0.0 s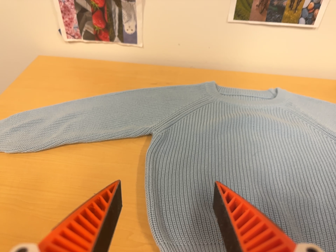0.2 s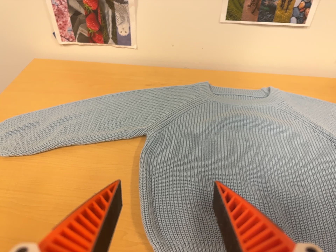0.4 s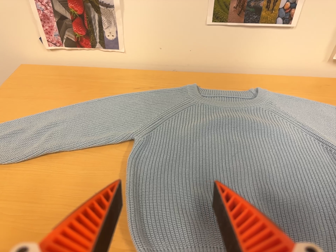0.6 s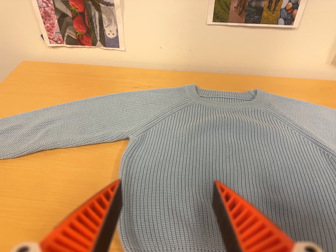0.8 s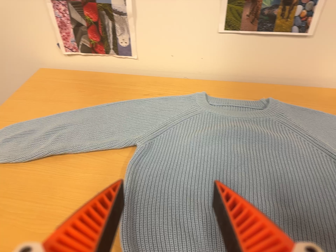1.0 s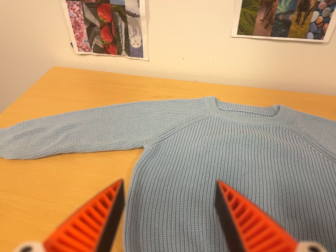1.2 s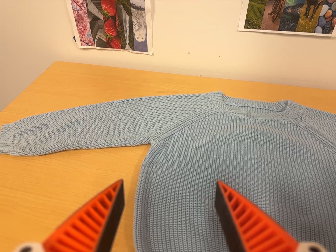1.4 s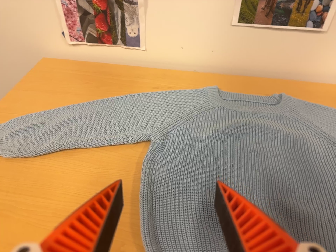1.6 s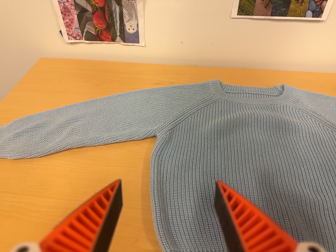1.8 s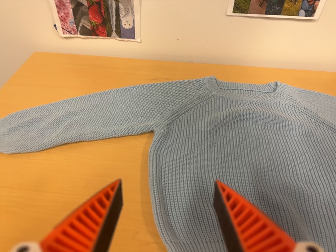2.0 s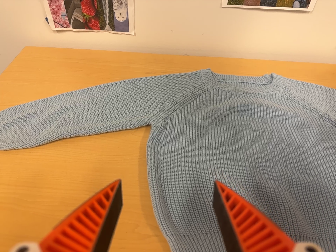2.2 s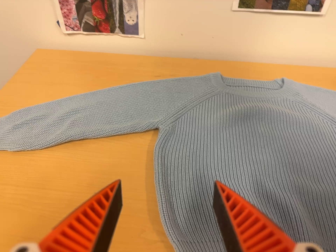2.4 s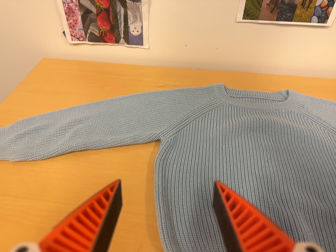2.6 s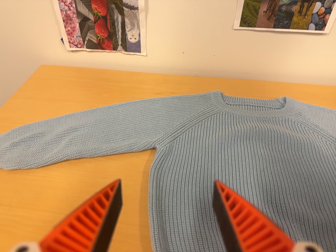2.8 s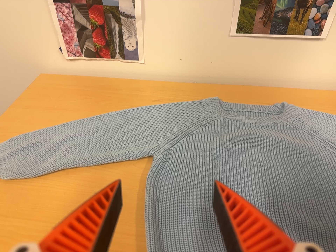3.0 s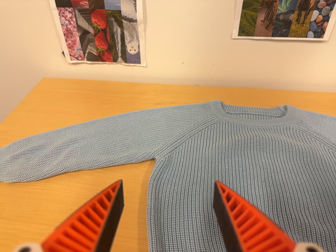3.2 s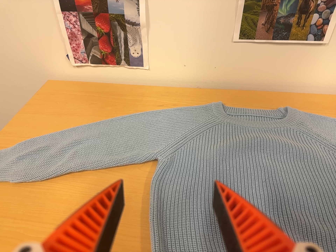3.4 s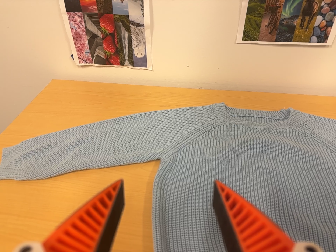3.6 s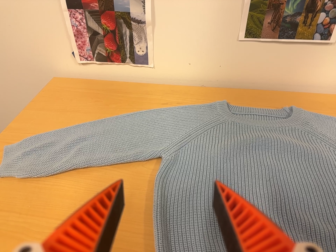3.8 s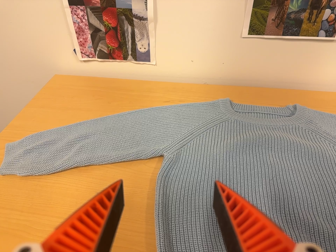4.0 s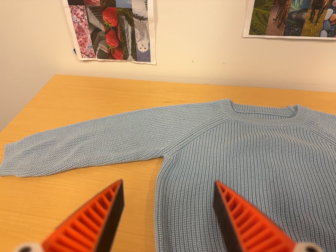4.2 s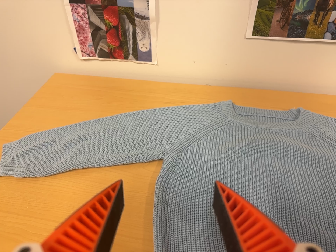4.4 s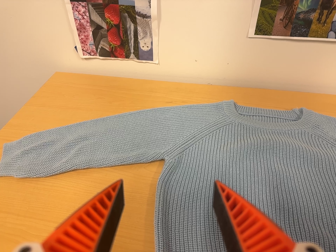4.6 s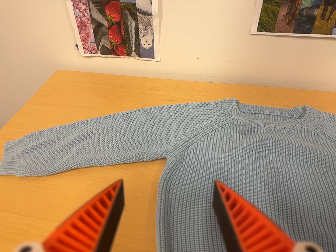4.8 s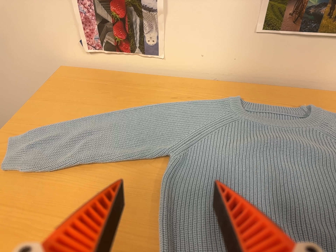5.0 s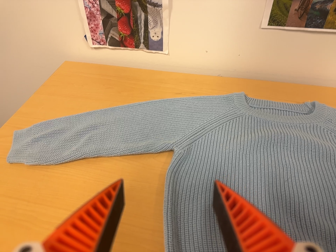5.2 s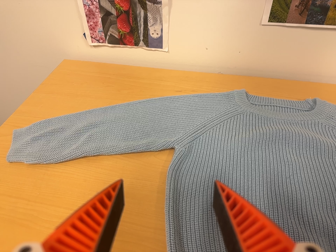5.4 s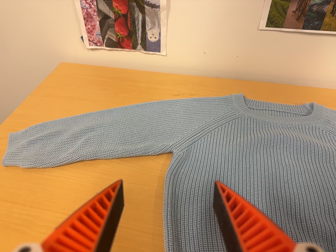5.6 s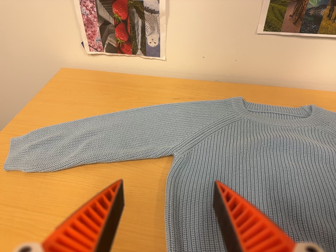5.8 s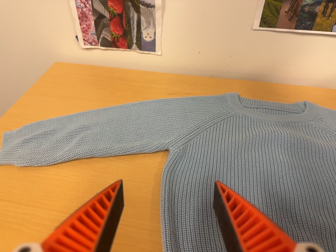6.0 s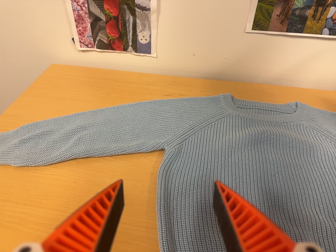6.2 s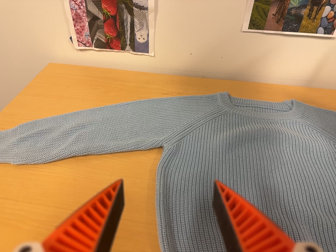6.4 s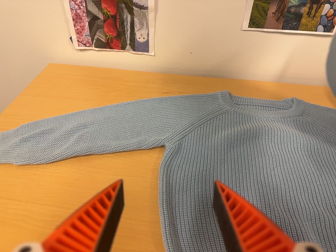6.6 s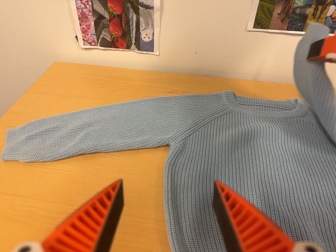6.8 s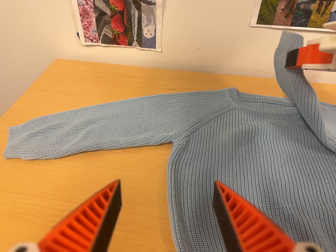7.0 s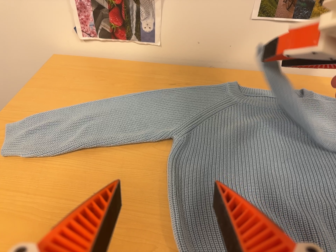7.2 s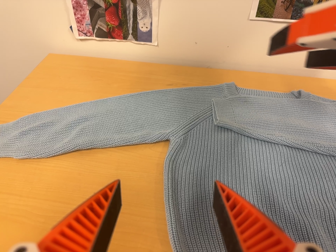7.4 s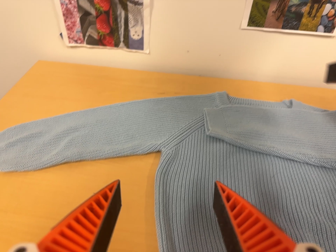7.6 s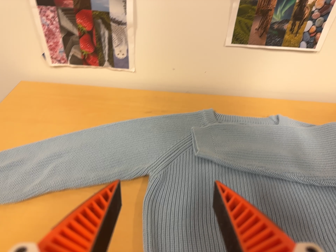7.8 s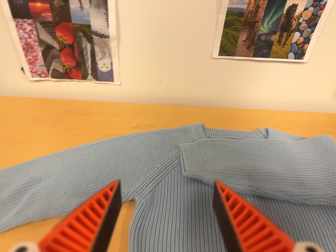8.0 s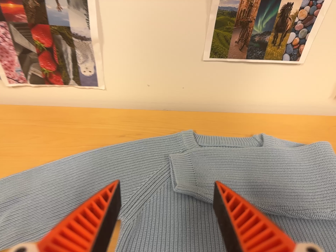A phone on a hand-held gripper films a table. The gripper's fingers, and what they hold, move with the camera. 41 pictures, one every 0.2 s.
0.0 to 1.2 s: The camera travels to its right, about 6 cm.
1.2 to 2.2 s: The camera travels to its left, about 7 cm.
2.2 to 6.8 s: The camera shifts only a little, or ends up much as it began.
6.8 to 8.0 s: The camera travels toward the top of its view and forward, about 14 cm, so close, fixed things drift downward.
The film runs forward here.
